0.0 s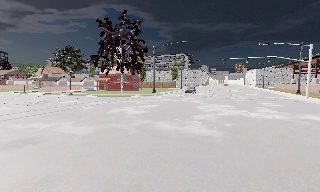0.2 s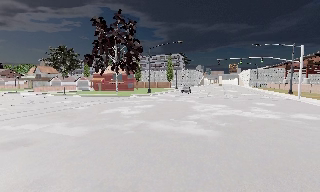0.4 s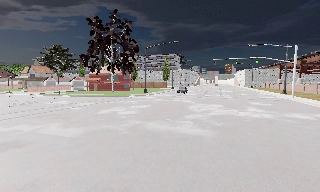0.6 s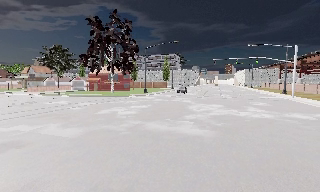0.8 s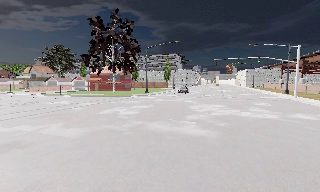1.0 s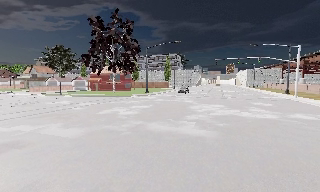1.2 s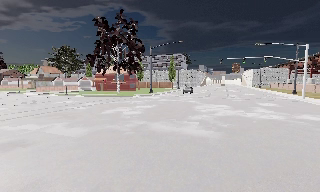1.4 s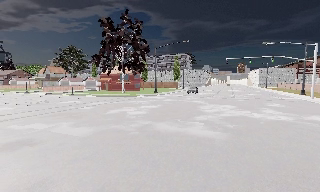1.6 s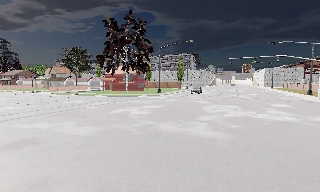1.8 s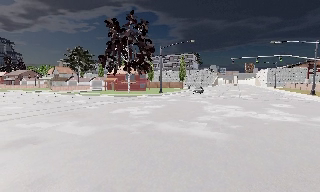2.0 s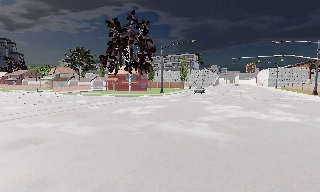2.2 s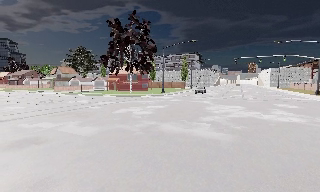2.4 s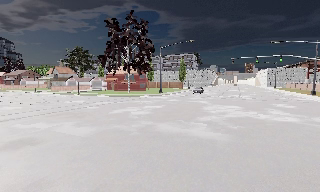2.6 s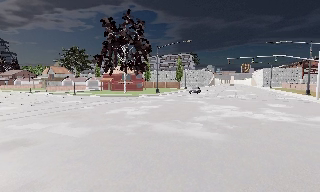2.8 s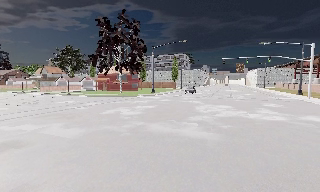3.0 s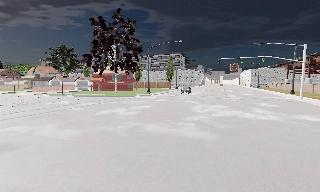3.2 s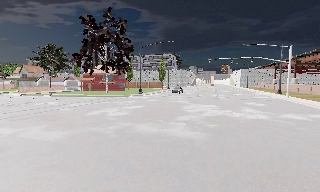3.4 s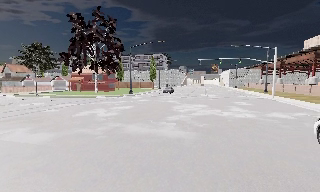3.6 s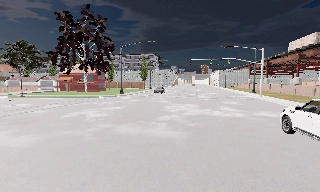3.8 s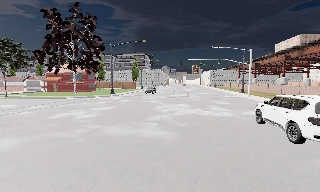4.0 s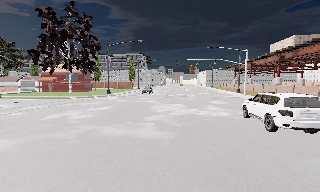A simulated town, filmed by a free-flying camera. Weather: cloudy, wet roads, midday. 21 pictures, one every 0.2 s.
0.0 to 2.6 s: The camera shifts only a little, or ends up much as it began.
2.6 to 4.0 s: The scene slides to the left, as the camera pans about 15 degrees to its right.
The film runs forward here.
